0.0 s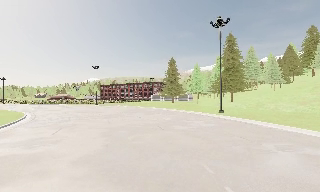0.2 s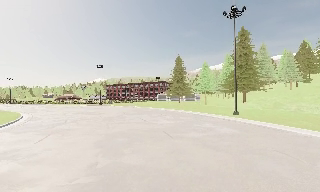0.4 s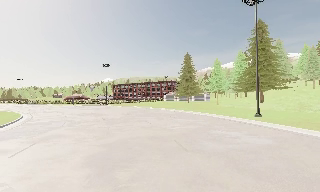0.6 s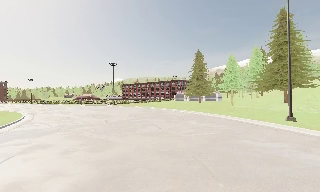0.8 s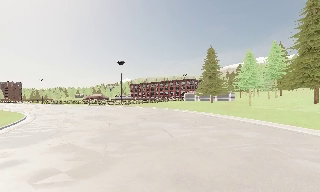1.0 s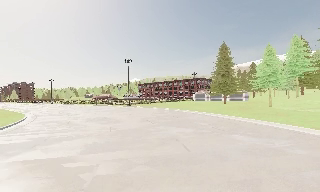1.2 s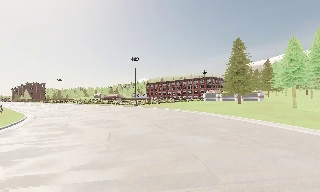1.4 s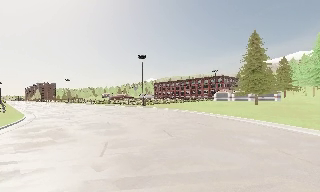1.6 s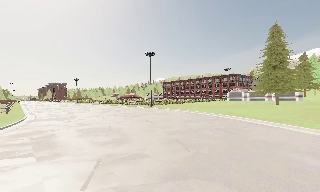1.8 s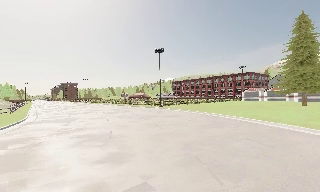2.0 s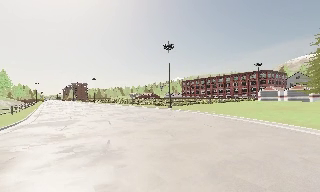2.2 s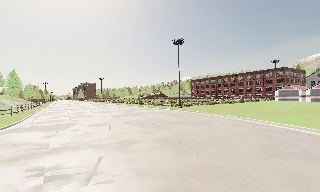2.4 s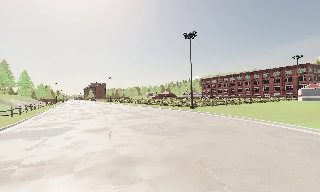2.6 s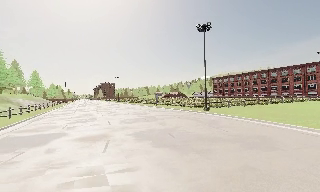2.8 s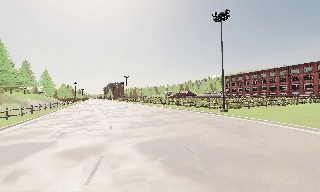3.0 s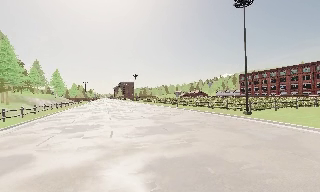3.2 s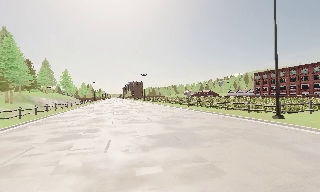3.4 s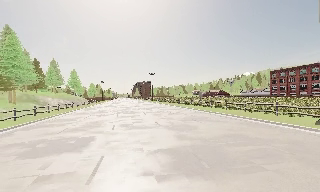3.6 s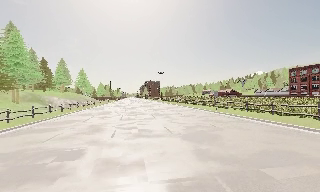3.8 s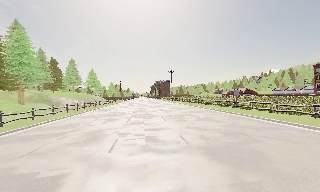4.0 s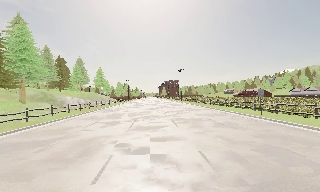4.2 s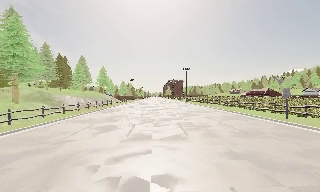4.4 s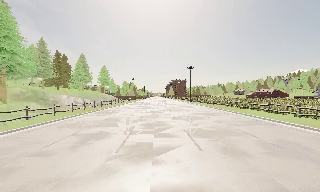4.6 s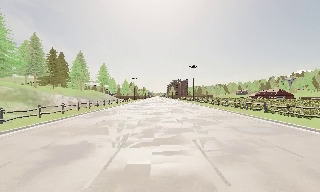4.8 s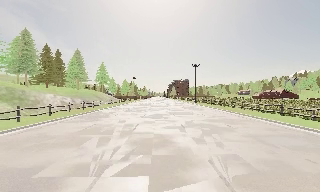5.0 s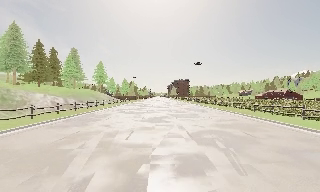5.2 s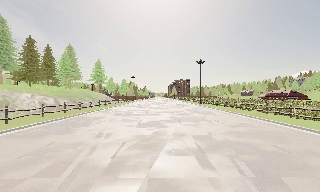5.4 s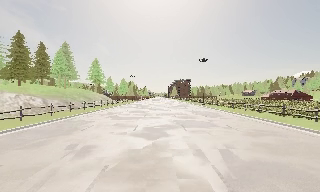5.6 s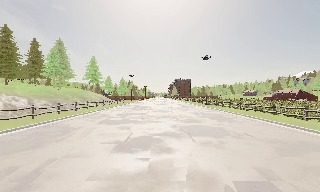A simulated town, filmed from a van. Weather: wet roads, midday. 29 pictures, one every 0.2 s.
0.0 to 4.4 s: The camera pans to its left, which is counterclockwise from overhead, by about 65 degrees. It travels forward, about 55 m.
4.4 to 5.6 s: The camera travels forward, about 15 m, so what stands in front looms larger.
The film runs forward here.
